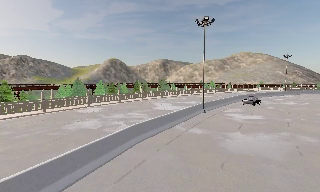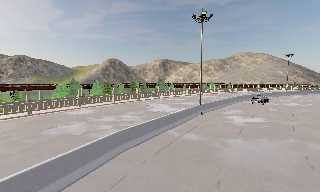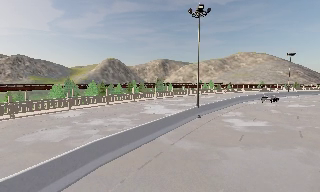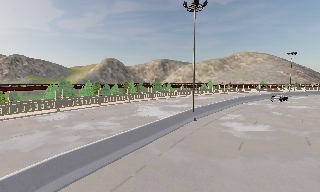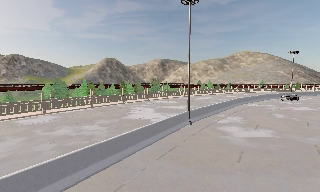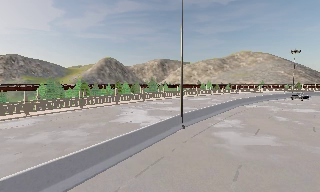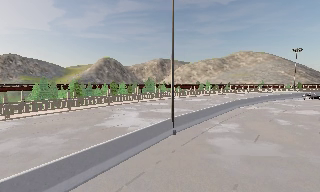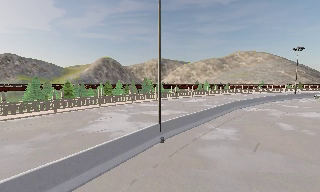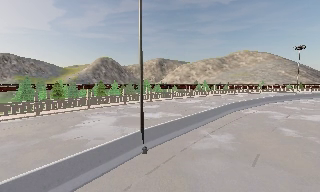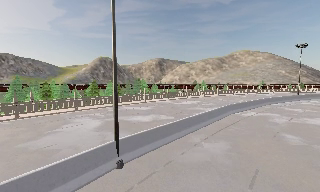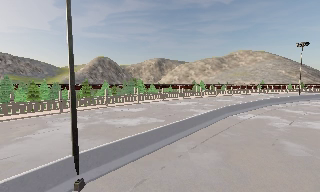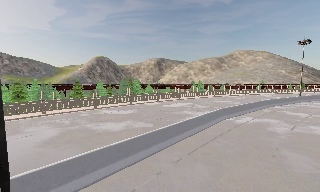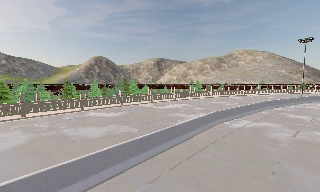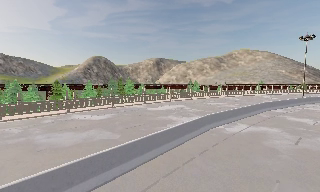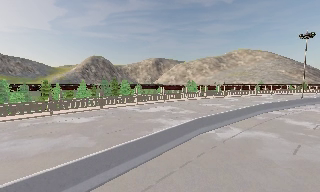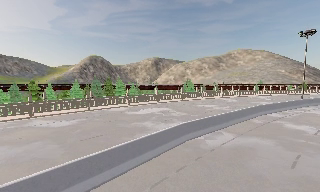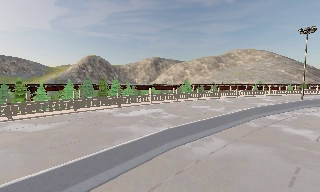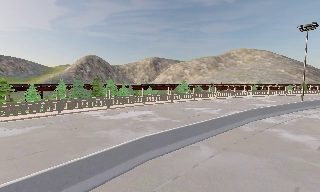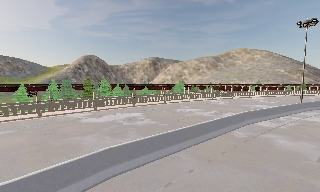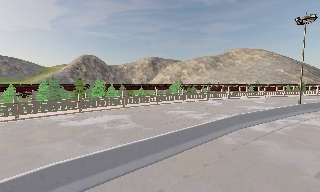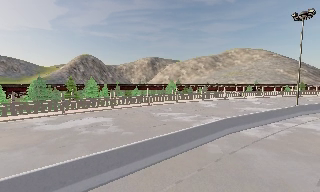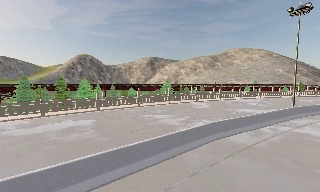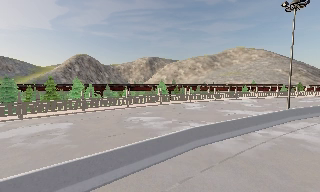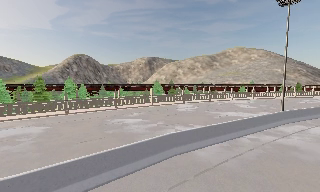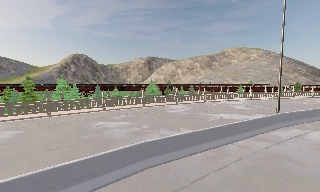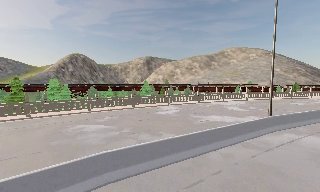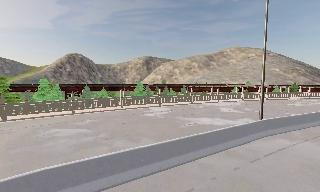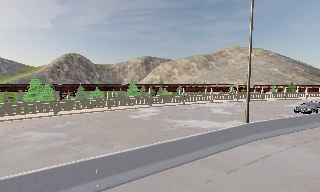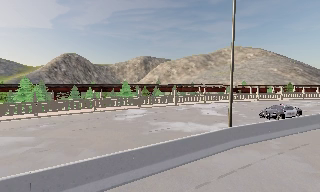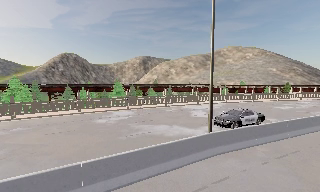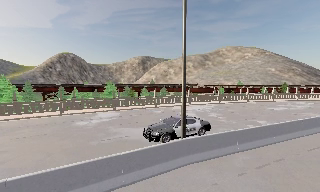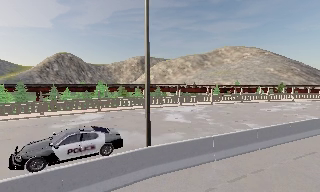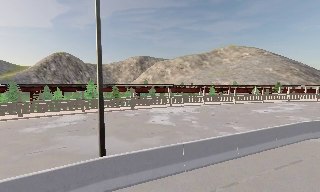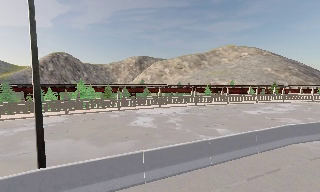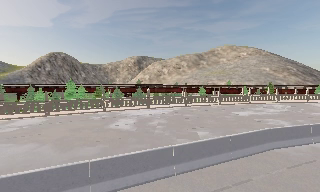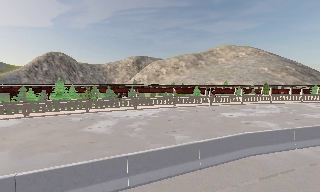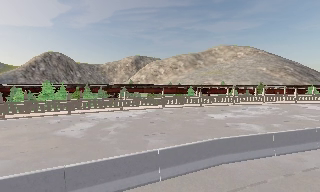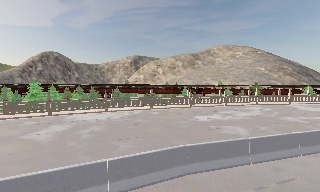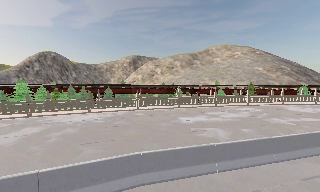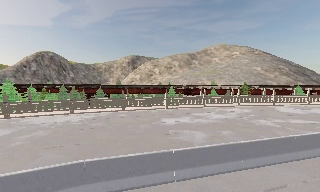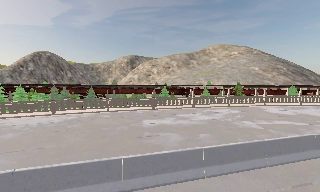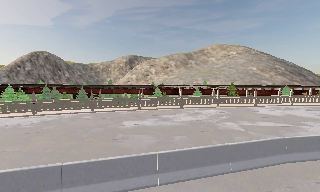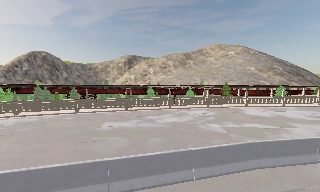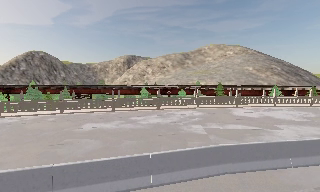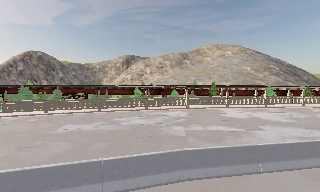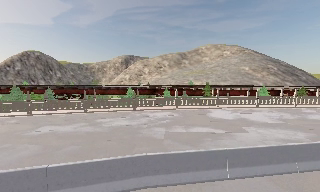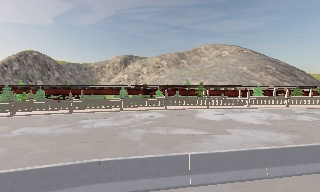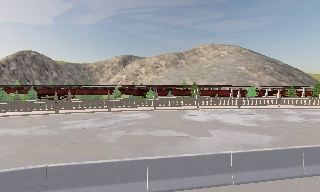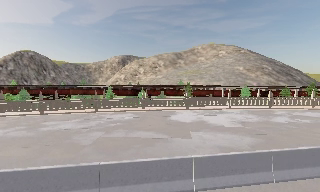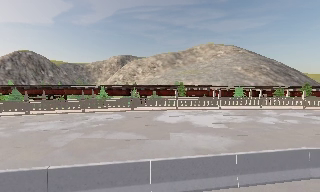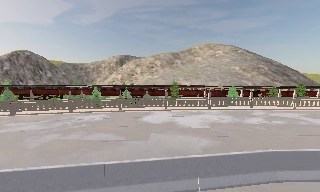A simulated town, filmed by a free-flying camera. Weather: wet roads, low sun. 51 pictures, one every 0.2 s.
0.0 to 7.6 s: The camera travels to its right and forward, about 70 m, so close, fixed things drift to the left.
7.6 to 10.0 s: The camera travels to its right, about 20 m, so close, fixed things drift to the left.
The film runs forward here.
